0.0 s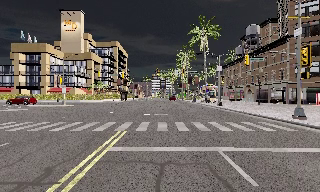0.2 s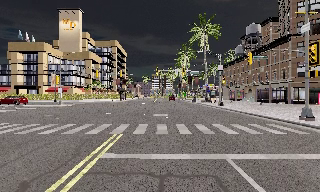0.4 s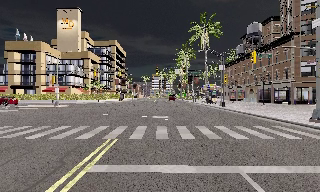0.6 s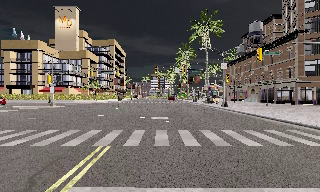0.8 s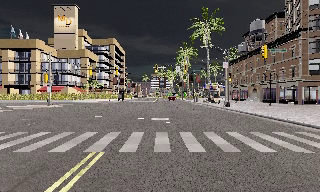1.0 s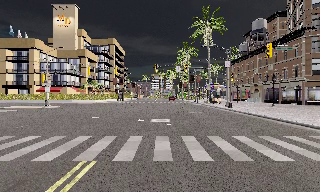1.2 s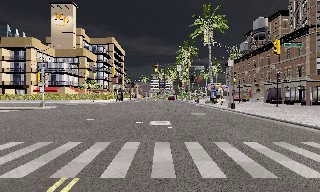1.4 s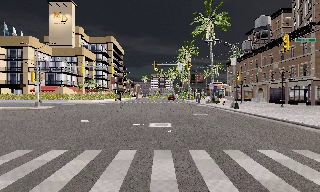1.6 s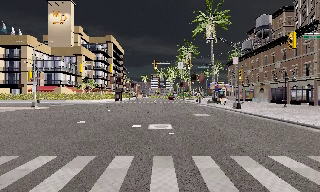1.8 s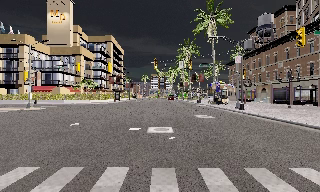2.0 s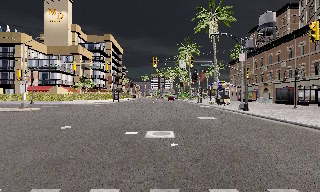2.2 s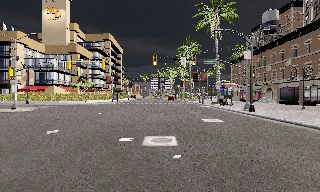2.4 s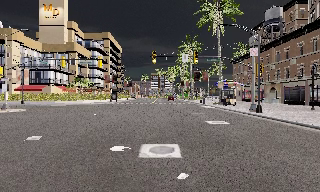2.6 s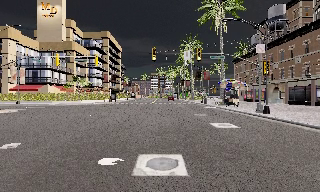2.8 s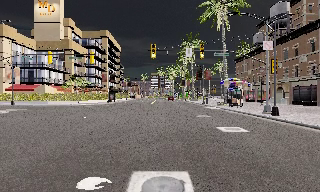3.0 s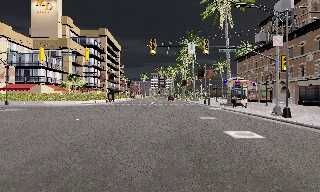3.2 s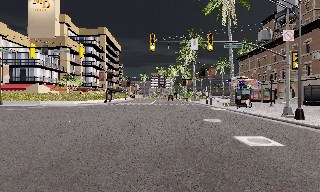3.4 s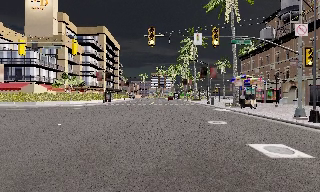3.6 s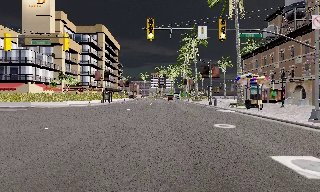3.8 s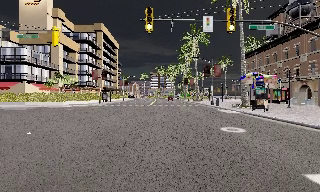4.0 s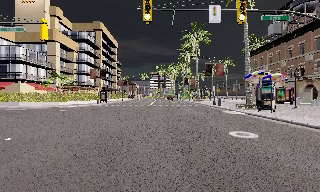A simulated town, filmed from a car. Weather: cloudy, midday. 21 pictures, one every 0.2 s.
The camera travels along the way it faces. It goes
forward.
0.0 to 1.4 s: The camera travels forward, about 5 m, so what stands in front looms larger.
1.4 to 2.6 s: The camera travels forward, about 5 m, so what stands in front looms larger. It gains speed.
2.6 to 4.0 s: The camera travels forward, about 7 m, so what stands in front looms larger.
The film runs forward here.
